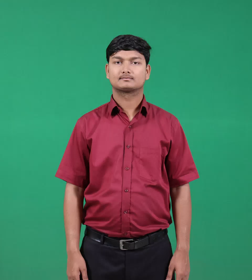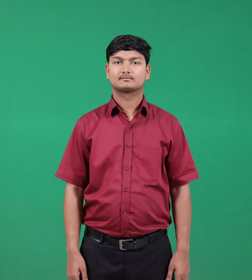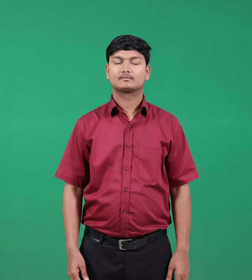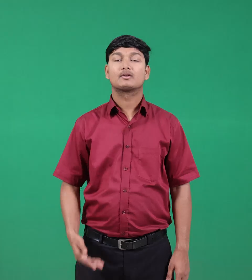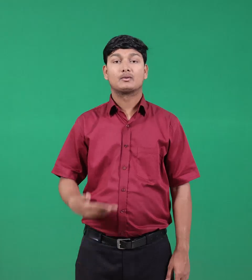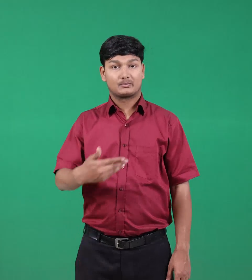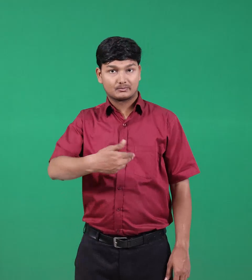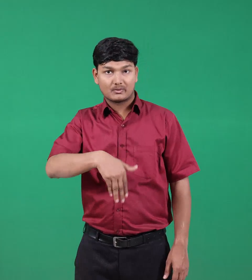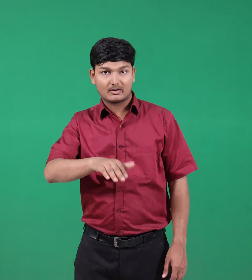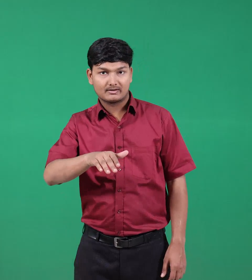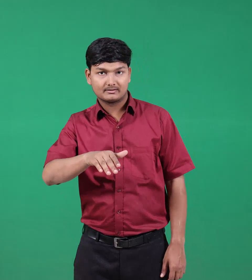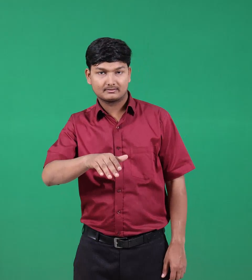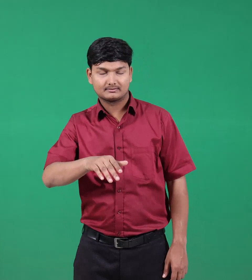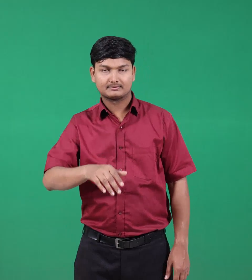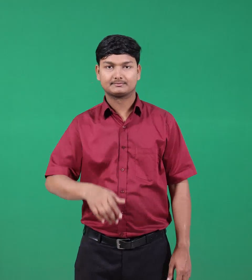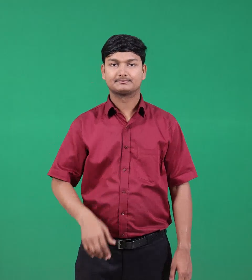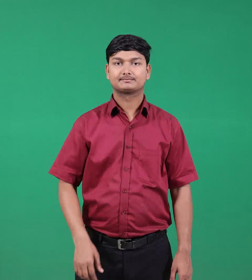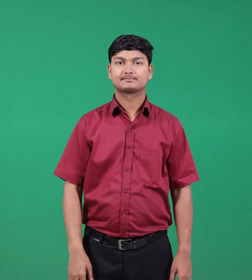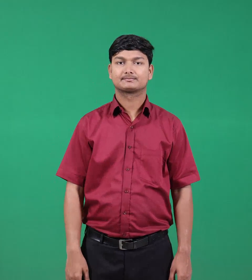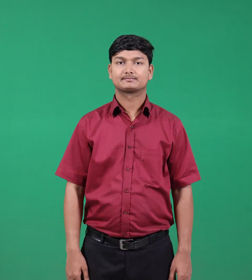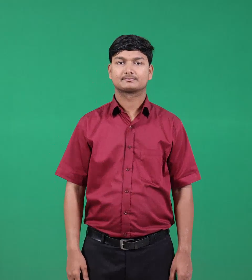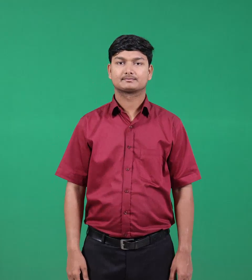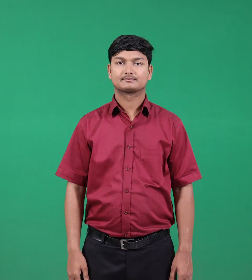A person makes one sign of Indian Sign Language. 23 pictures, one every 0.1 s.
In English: will (n)
